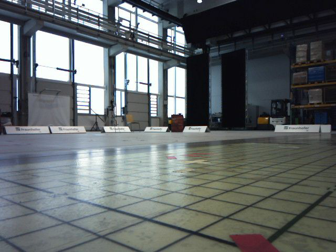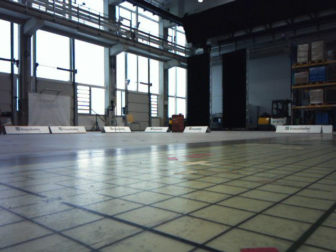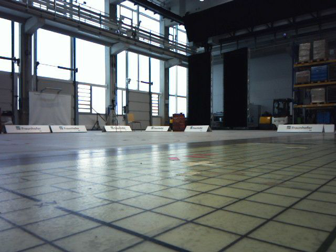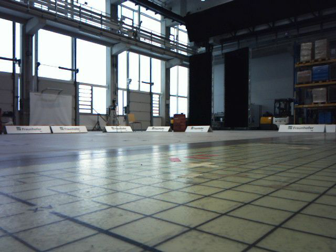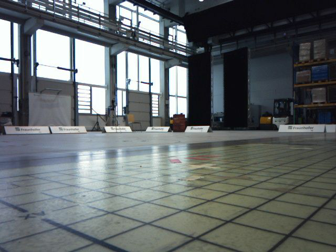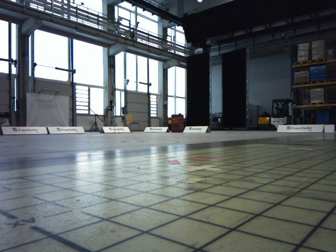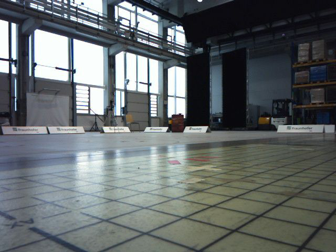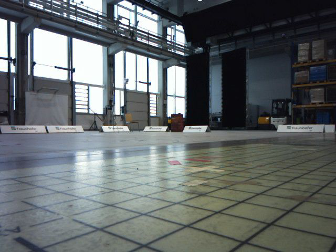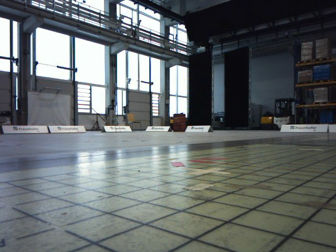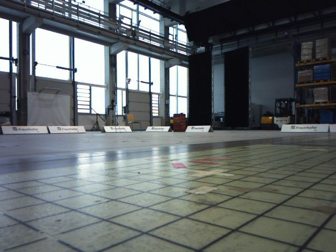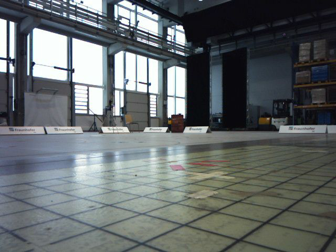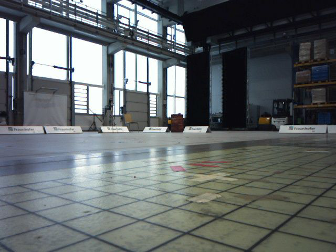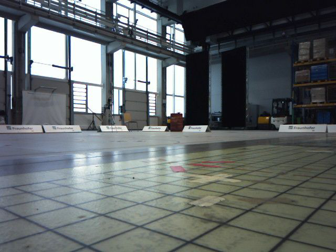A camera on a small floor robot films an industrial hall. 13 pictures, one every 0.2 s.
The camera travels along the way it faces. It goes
forward.
0.0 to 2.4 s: The camera travels forward, about 0.5 m, so what stands in front looms larger.
The film runs forward here.
